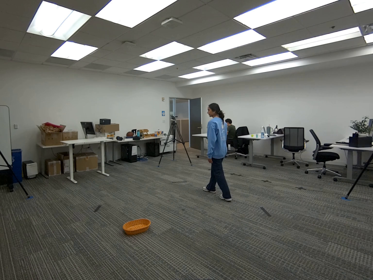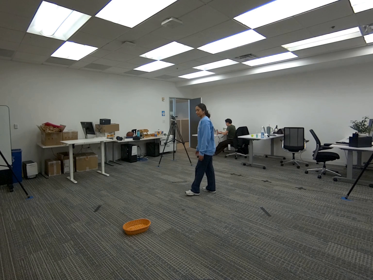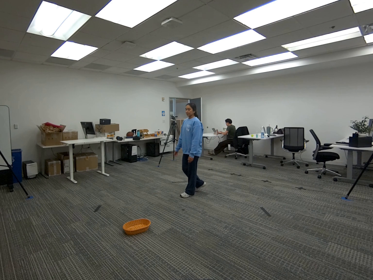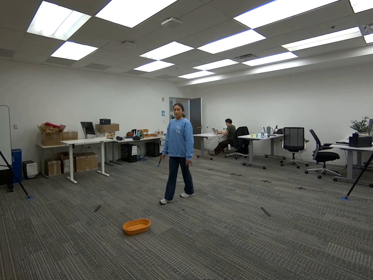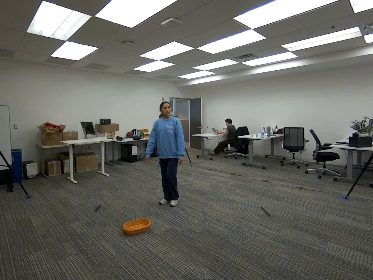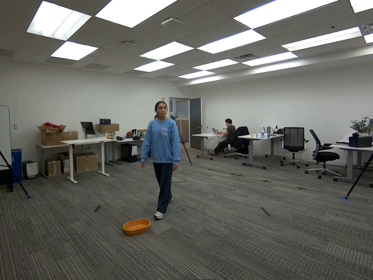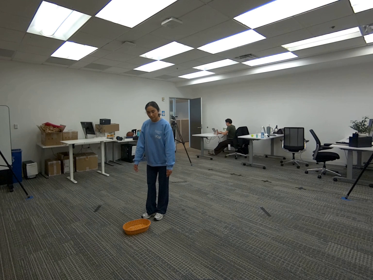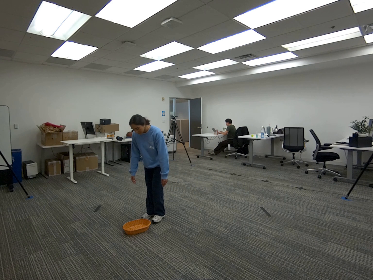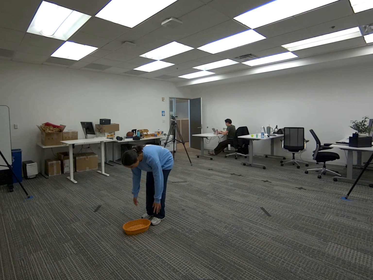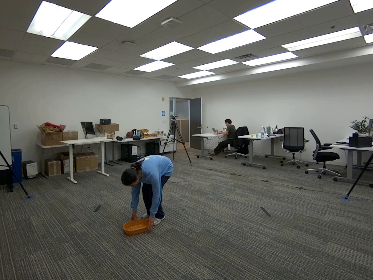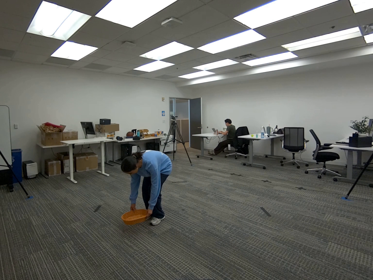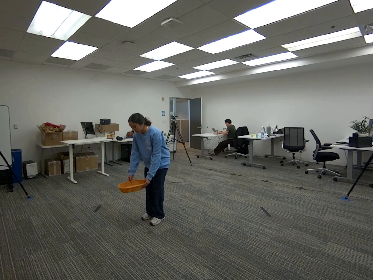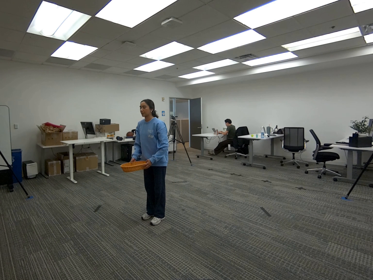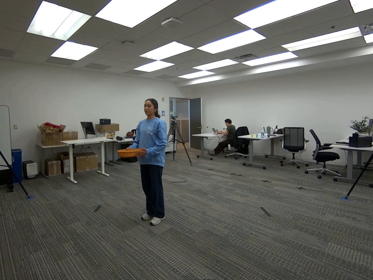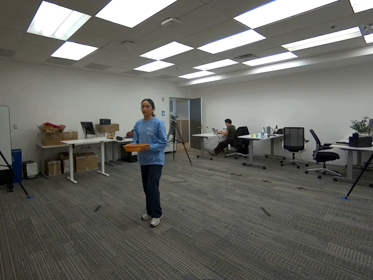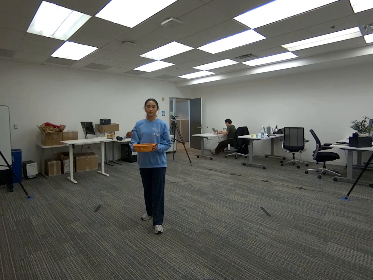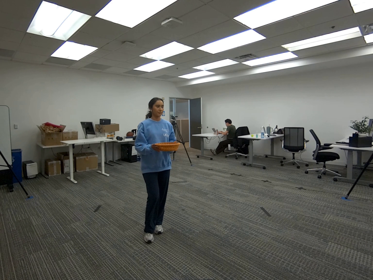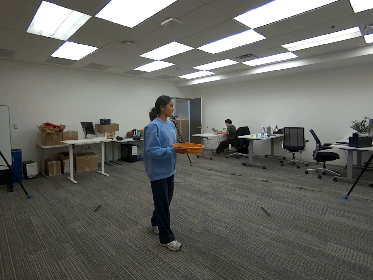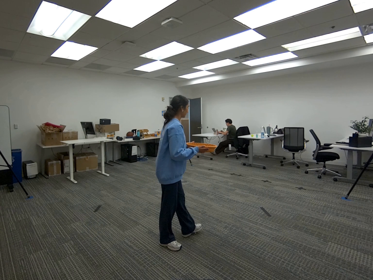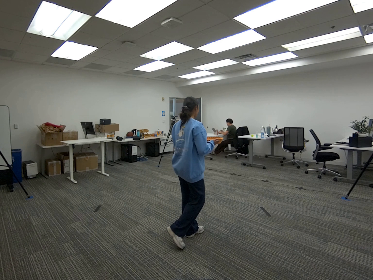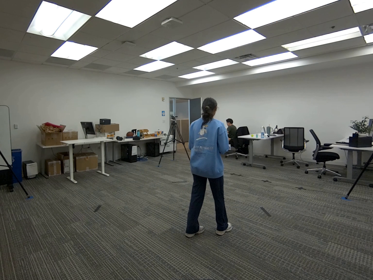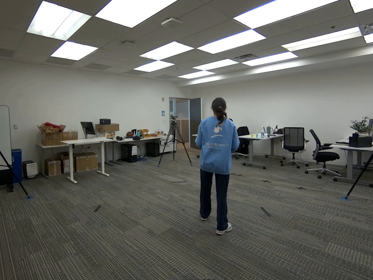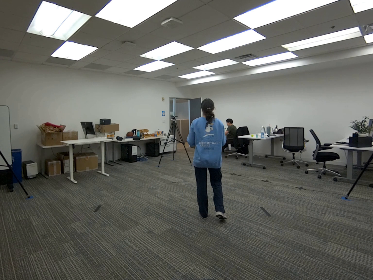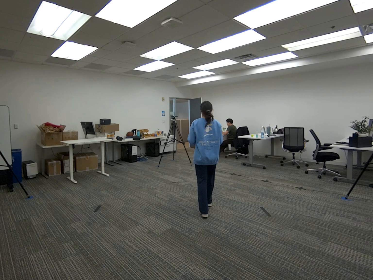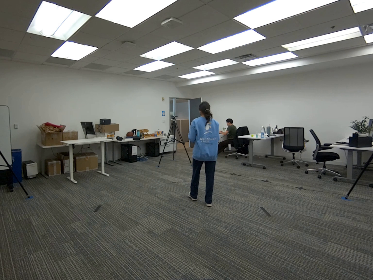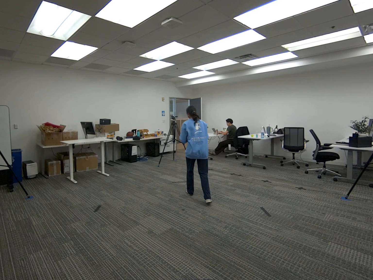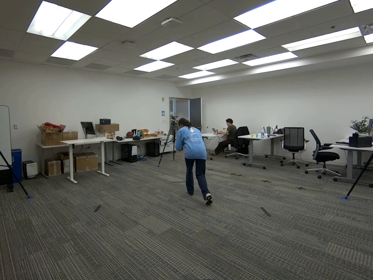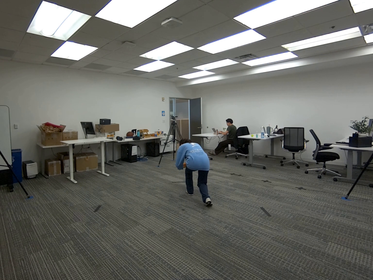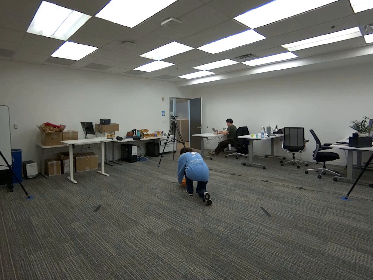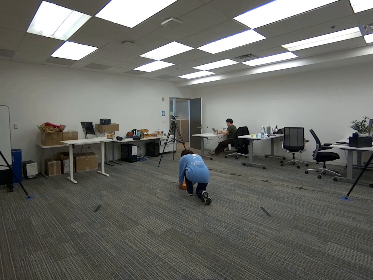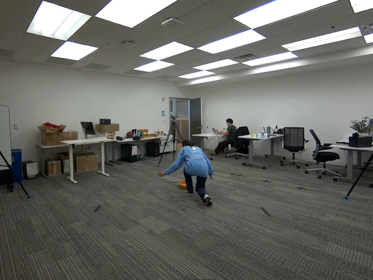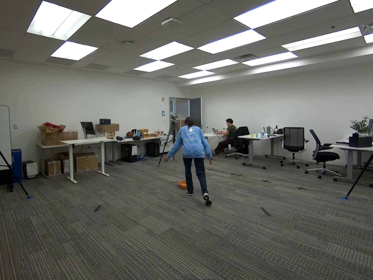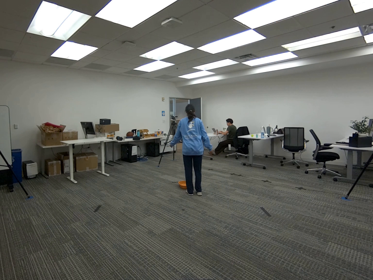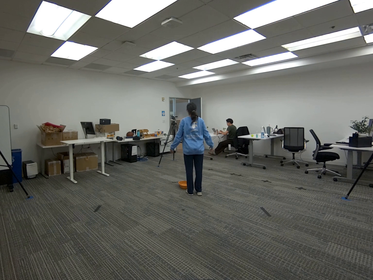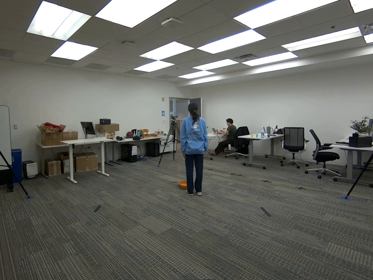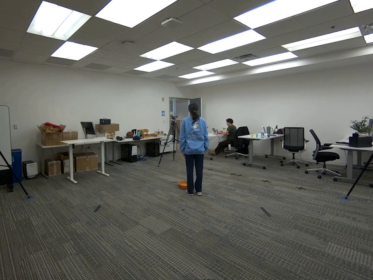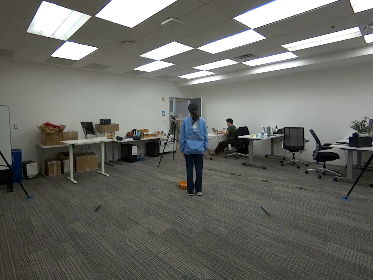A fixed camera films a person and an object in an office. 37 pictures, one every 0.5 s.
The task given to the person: Walk to the woven basket on the ground and use your both hands to pick up the basket and place it on the ground.
